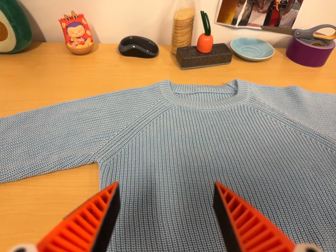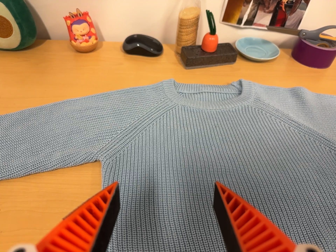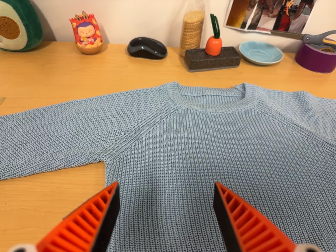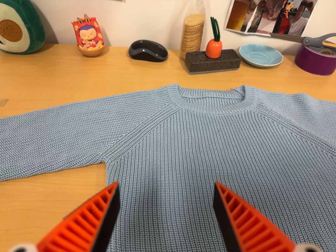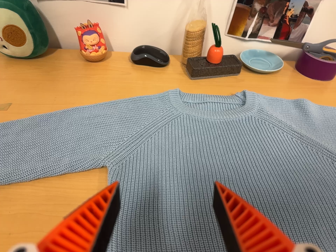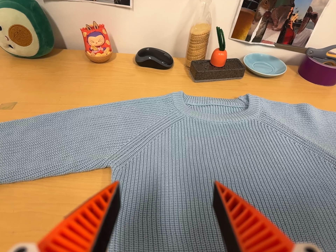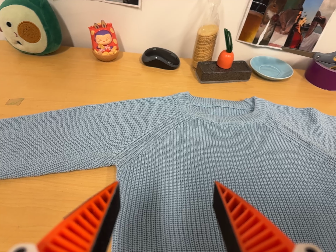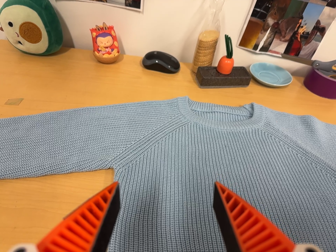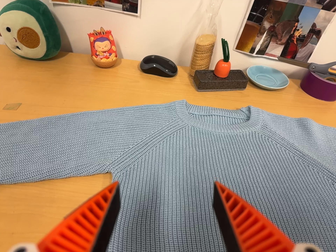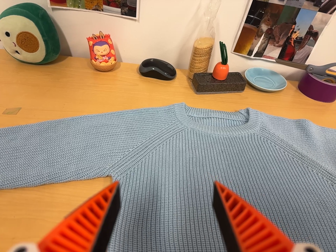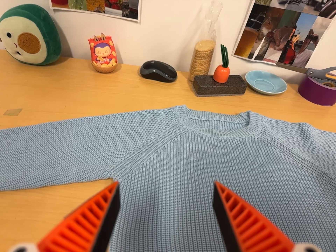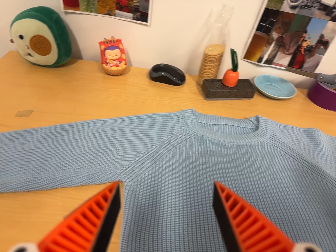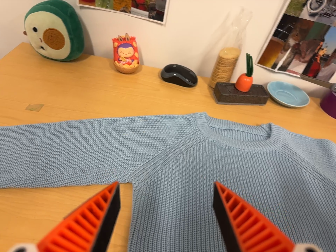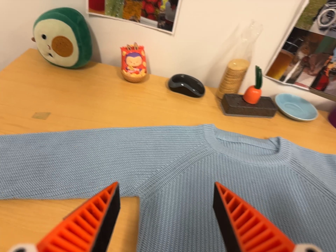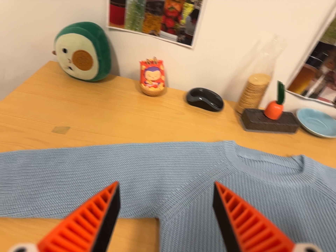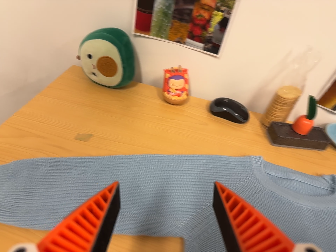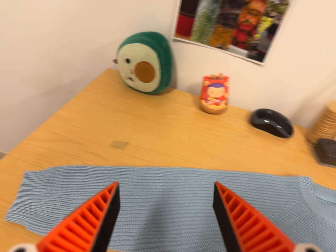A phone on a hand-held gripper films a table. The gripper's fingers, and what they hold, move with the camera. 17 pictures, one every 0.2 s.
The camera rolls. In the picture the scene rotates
clockwise.
0.0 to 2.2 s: The camera shifts only a little, or ends up much as it began.
2.2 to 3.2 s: The scene slides to the right, as the camera pans about 10 degrees to its left. It travels to its left, toward the top of its view and forward, about 14 cm, so close, fixed things drift to the right. It rolls about its line of sight by about 10 degrees, and the scene rotates clockwise.
The film runs backward here.
